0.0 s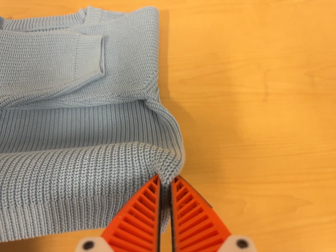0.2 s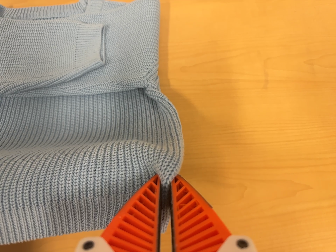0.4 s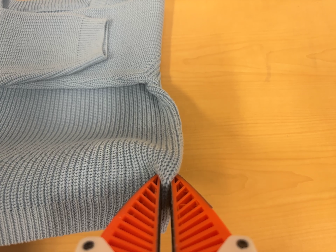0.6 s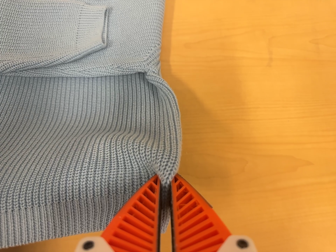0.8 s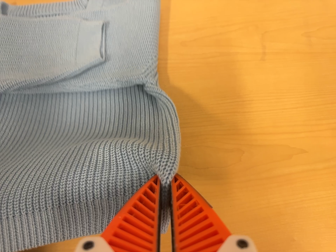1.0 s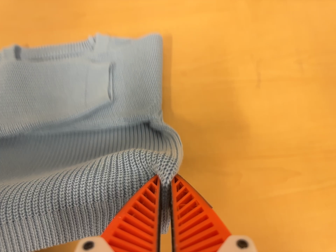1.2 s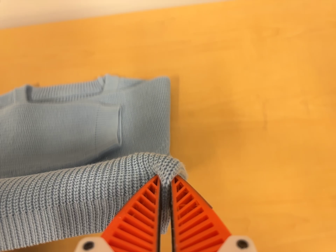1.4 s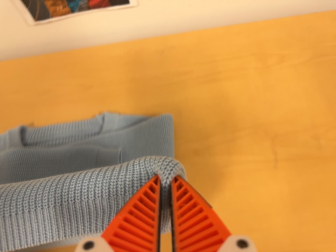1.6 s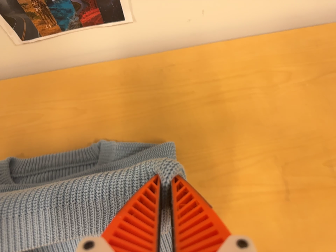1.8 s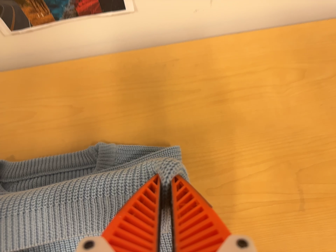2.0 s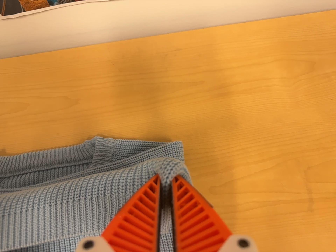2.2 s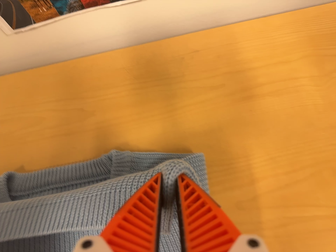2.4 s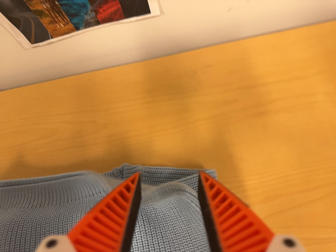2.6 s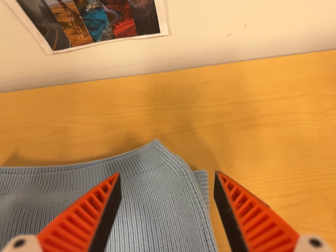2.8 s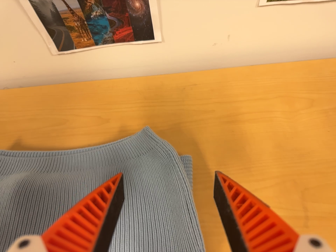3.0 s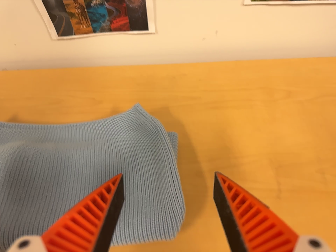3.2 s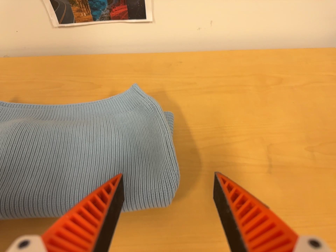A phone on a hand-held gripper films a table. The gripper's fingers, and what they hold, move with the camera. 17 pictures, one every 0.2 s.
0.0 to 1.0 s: The camera shifts only a little, or ends up much as it began.
1.0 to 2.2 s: The camera travels toward the top of its view and forward, about 24 cm, so close, fixed things drift downward.
2.2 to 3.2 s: The camera travels toward the bottom of its view and backward, about 22 cm. Its aim tips toward the top of its view by about 15 degrees. It rolls about its line of sight by about 10 degrees, and the scene rotates clockwise.
The film runs forward here.
